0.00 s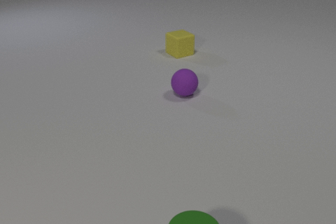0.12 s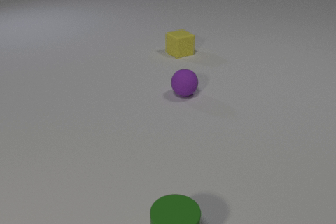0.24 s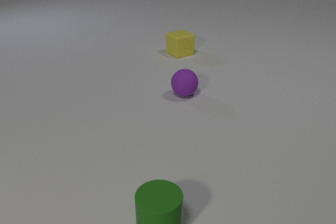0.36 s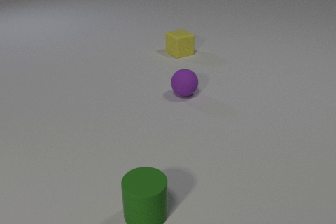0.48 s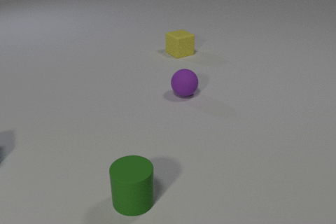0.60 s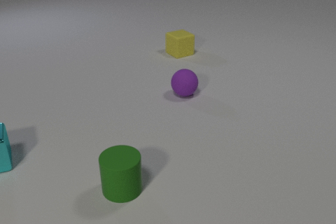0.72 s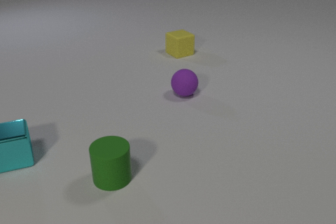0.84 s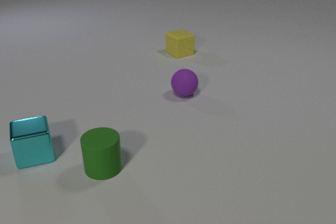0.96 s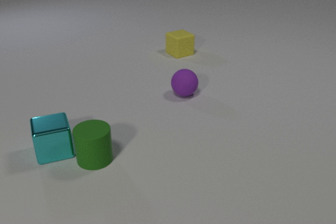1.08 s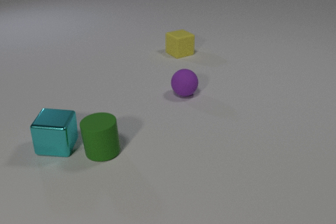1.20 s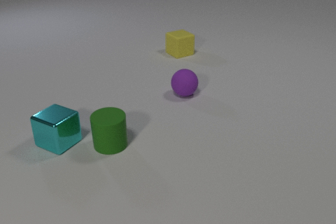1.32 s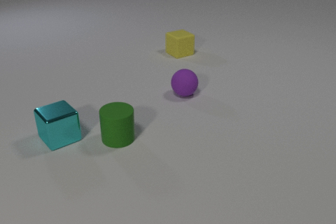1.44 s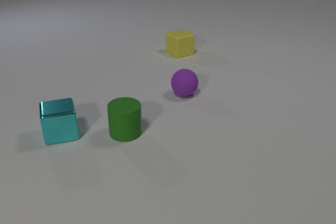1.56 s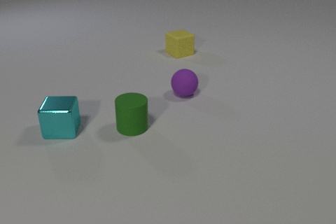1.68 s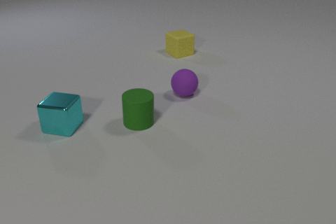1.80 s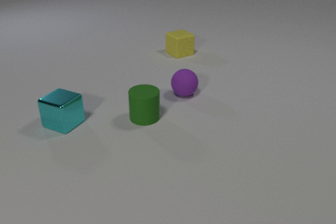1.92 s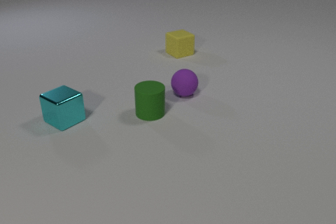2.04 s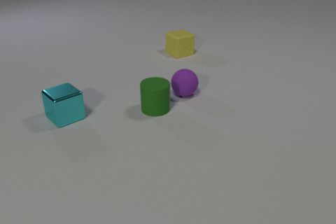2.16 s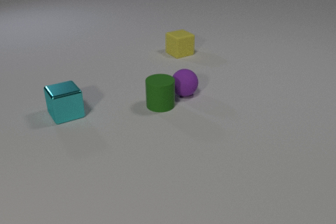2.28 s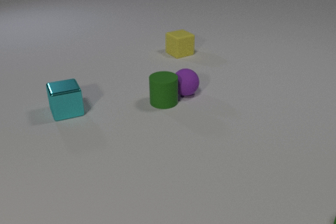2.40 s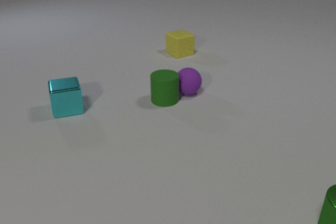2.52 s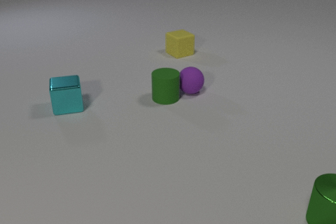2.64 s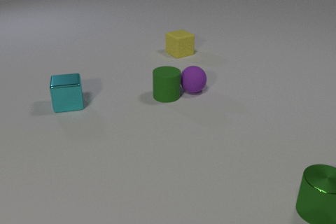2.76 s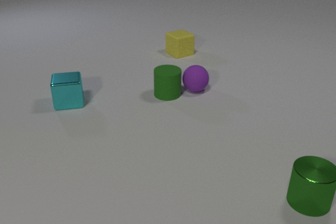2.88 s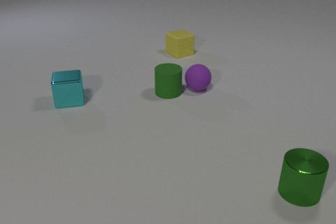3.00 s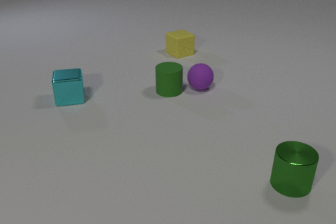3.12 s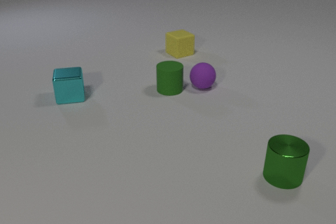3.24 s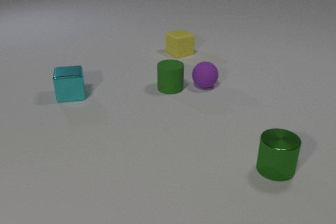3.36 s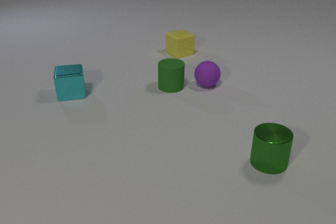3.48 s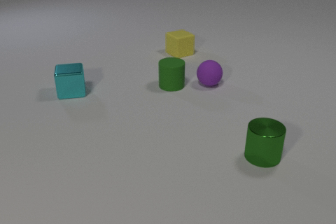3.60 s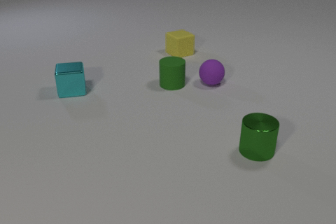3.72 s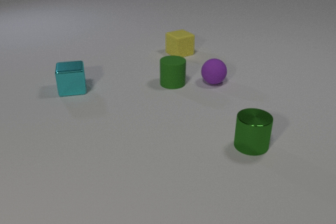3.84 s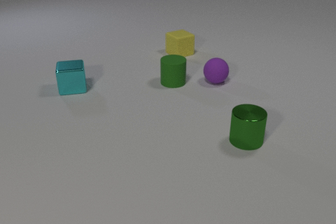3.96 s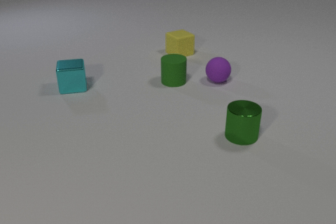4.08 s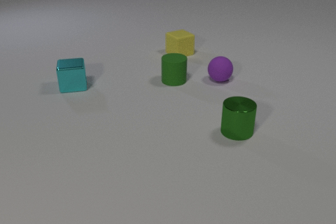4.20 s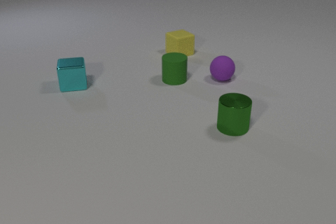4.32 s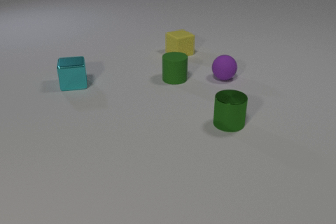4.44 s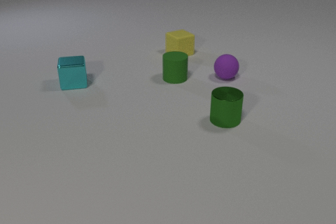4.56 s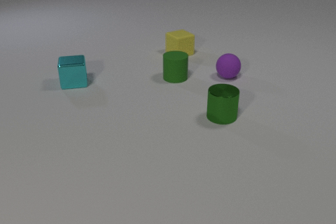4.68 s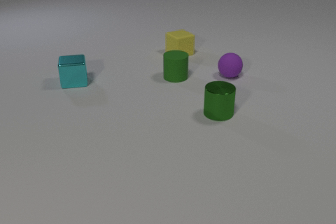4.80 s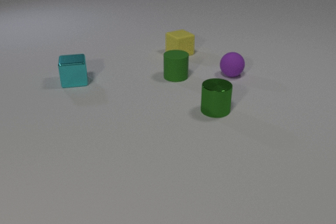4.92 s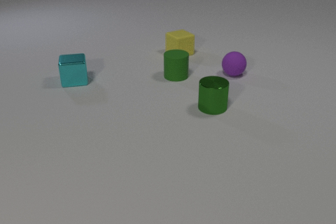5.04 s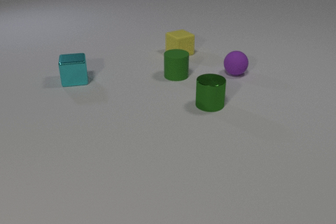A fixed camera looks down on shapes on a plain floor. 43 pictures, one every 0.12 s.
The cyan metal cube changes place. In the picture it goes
away from the camera.
The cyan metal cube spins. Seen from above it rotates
clockwise.
0.00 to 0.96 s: The cyan metal cube comes in at the left edge, slides to the right. The green rubber cylinder slides away from the camera and to the left. The cyan metal cube and the green rubber cylinder collide.
0.96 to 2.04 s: The cyan metal cube slides away from the camera, spins so that its near face slides to the left, clockwise seen from above. The green rubber cylinder slides away from the camera and to the right.
2.04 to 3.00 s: The cyan metal cube slides away from the camera, spins clockwise seen from above by about 30 degrees, its near face sliding to the left. The green rubber cylinder slides away from the camera. The purple rubber sphere rolls to the right and away from the camera. The green metal cylinder comes in at the right edge, slides to the left and away from the camera. The green rubber cylinder and the purple rubber sphere collide.
3.00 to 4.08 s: The cyan metal cube slides away from the camera. The green rubber cylinder slides away from the camera. The purple rubber sphere rolls away from the camera and to the right. The green metal cylinder slides away from the camera and to the left.
4.08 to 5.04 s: The cyan metal cube slides away from the camera. The green rubber cylinder slides away from the camera. The purple rubber sphere rolls away from the camera and to the right. The green metal cylinder slides away from the camera and to the left.
What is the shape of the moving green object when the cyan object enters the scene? cylinder.
How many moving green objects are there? 2.
What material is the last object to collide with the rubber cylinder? rubber.
